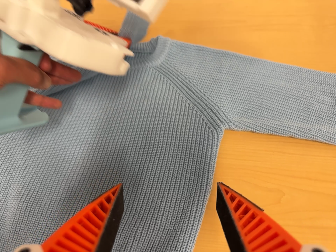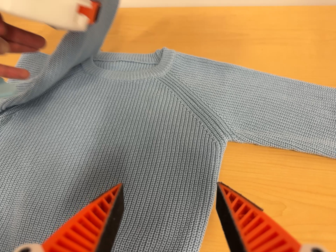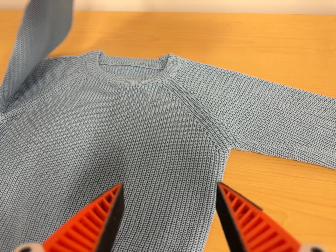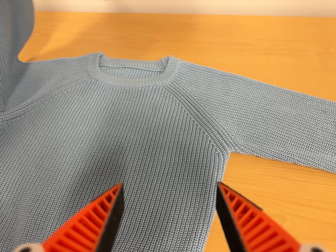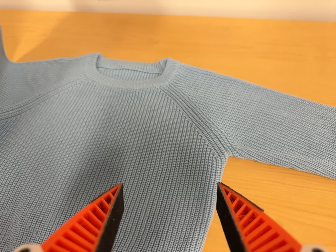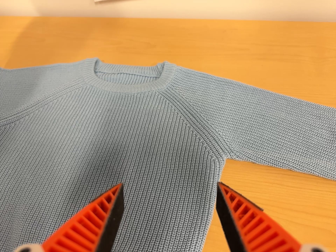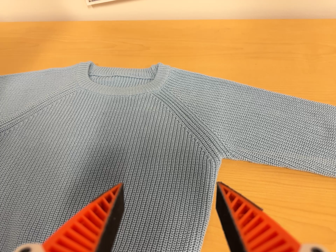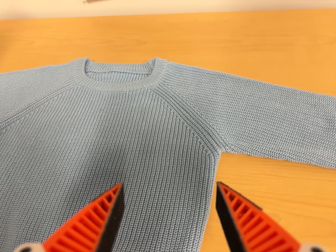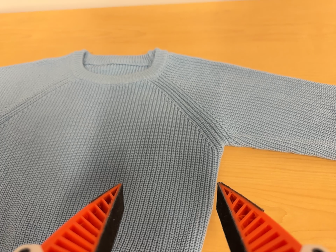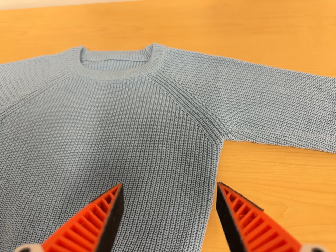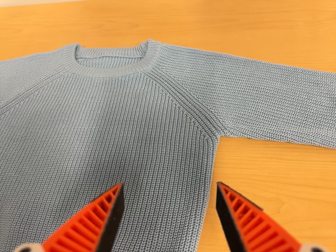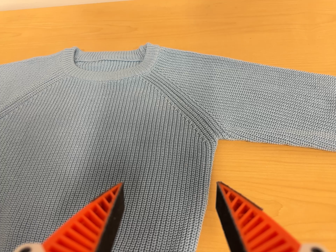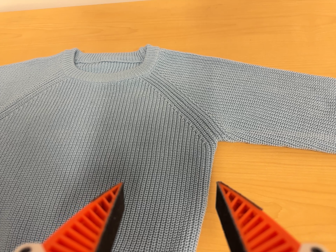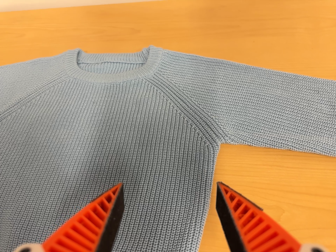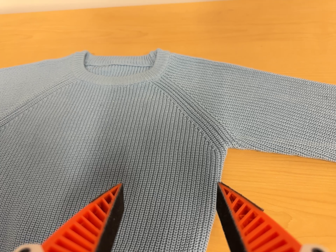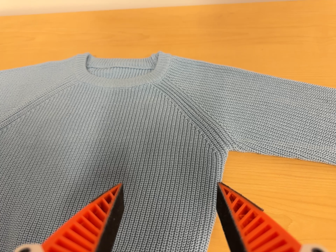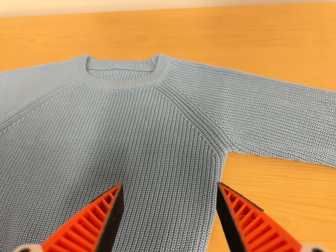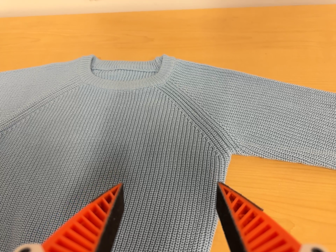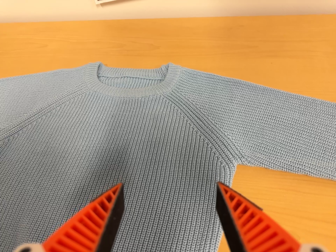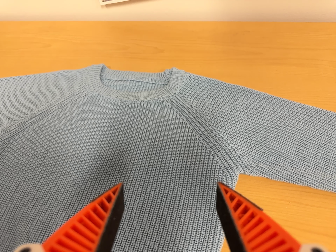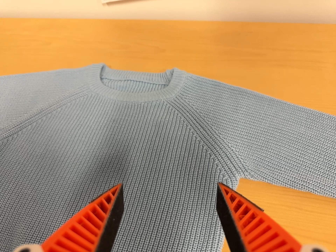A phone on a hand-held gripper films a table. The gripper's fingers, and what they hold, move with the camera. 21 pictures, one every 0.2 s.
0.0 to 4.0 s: The camera travels toward the top of its view, about 6 cm, so close, fixed things drift downward.
The film runs backward here.
